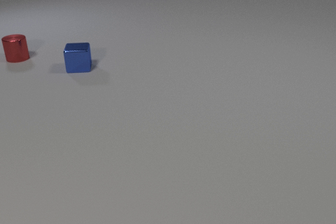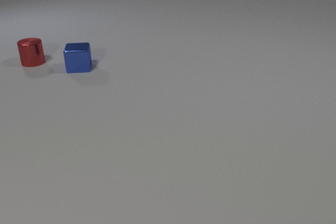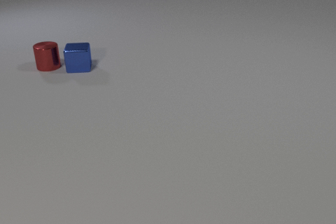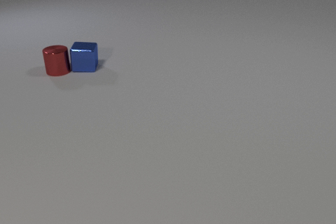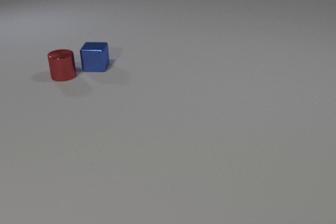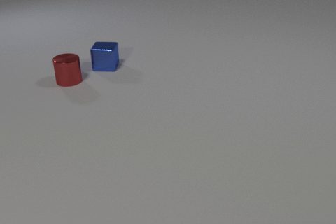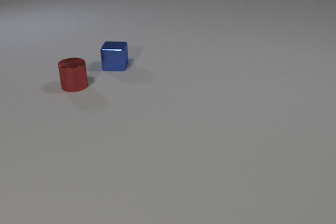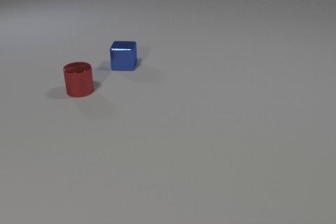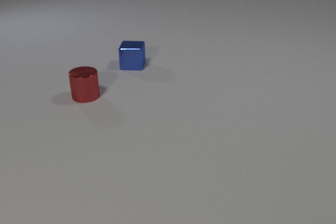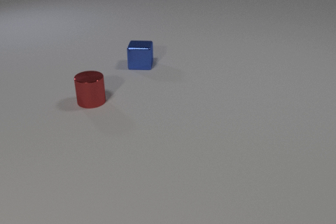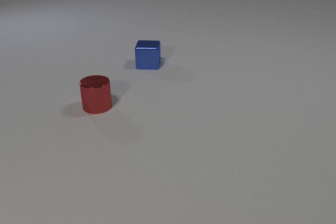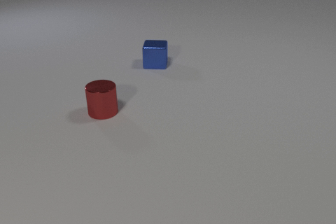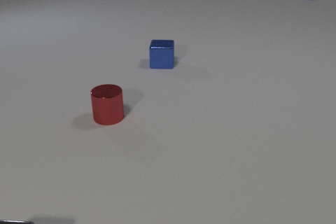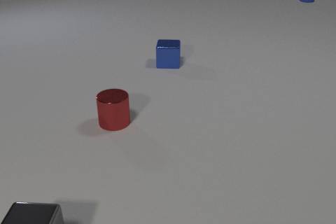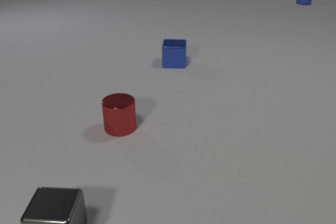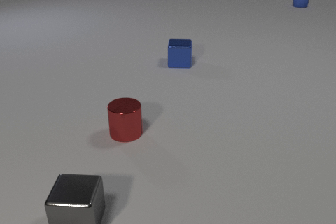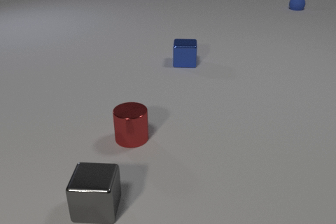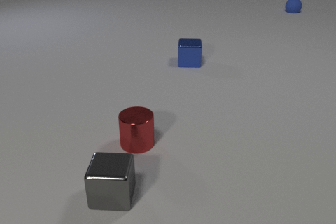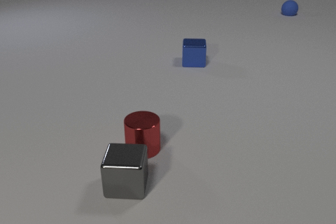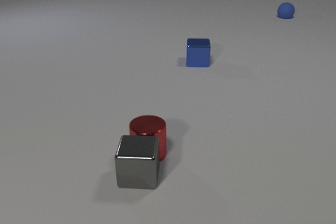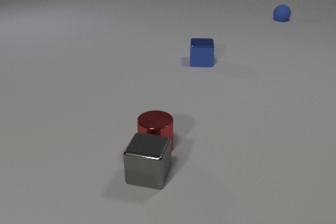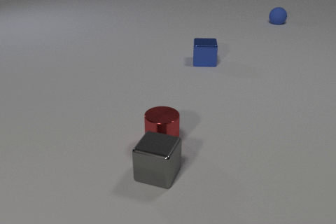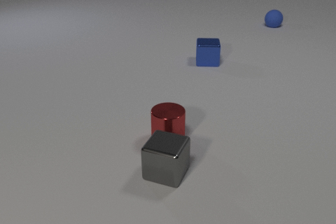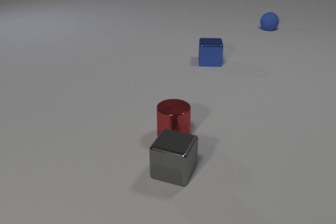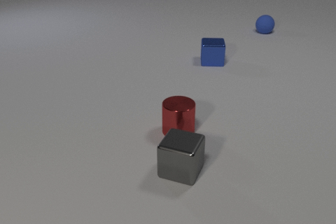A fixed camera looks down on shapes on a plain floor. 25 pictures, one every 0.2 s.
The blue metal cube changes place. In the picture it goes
to the right.
The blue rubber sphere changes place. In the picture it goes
toward the camera.
0.0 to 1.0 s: The red metal cylinder slides toward the camera and to the right. The blue metal cube slides to the right. The red metal cylinder and the blue metal cube collide.
1.0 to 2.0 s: The red metal cylinder slides toward the camera and to the right. The blue metal cube slides to the right.
2.0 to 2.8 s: The red metal cylinder slides toward the camera and to the right. The blue metal cube slides to the right. The blue rubber sphere comes in at the top edge, rolls toward the camera. The gray metal cube comes in at the bottom edge, slides to the right and away from the camera.
2.8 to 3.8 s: The red metal cylinder slides toward the camera and to the right. The blue metal cube slides to the right. The blue rubber sphere rolls toward the camera. The gray metal cube slides to the right and away from the camera. The red metal cylinder and the gray metal cube collide.
3.8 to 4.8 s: The red metal cylinder slides away from the camera and to the right. The blue metal cube slides to the right. The blue rubber sphere rolls toward the camera. The gray metal cube slides to the right.
Are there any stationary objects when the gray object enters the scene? no.
How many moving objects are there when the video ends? 4.
What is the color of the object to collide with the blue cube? red.
